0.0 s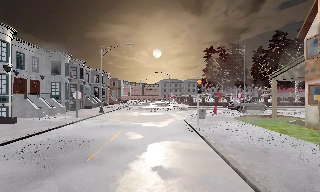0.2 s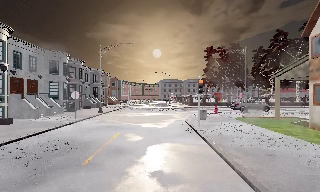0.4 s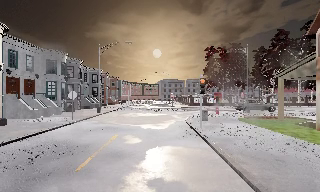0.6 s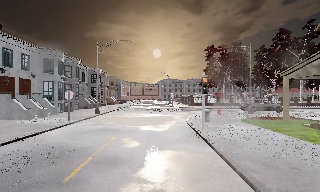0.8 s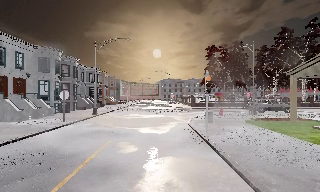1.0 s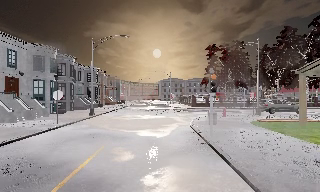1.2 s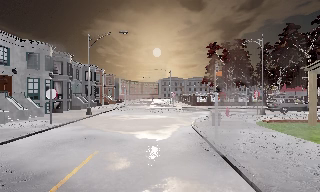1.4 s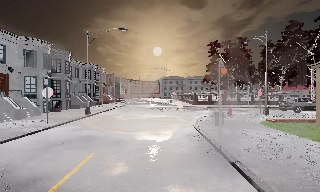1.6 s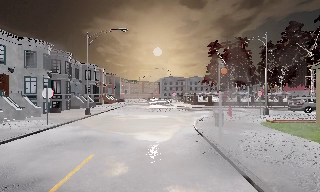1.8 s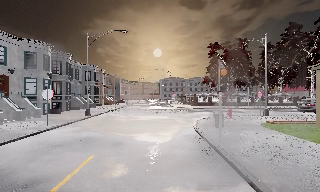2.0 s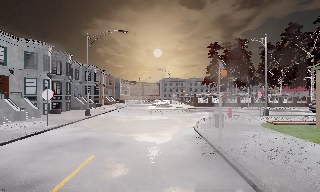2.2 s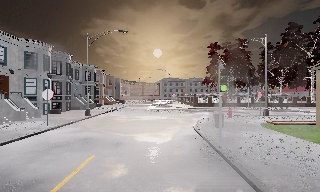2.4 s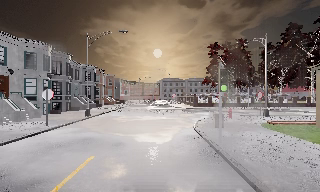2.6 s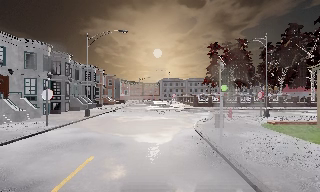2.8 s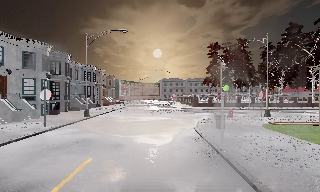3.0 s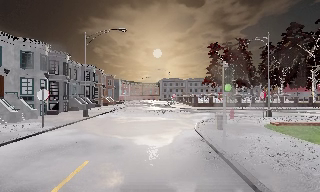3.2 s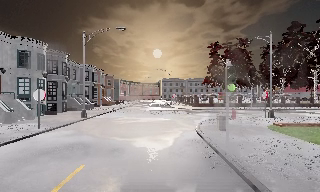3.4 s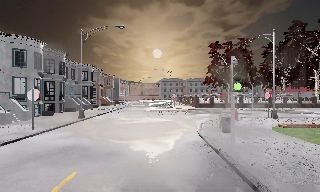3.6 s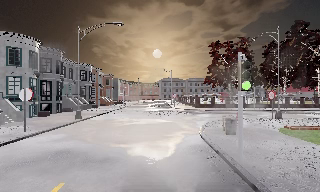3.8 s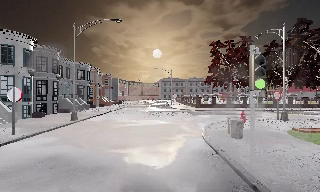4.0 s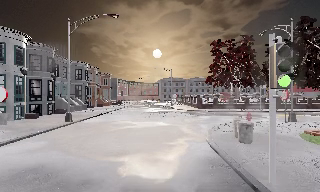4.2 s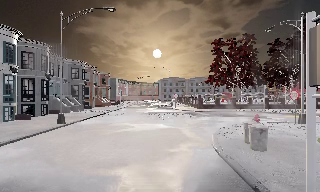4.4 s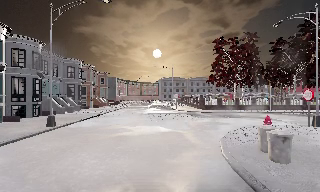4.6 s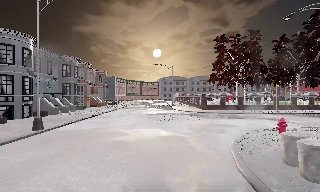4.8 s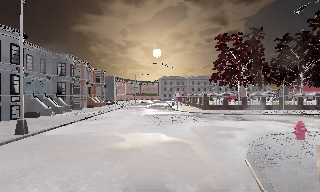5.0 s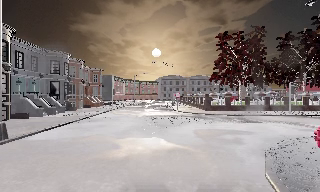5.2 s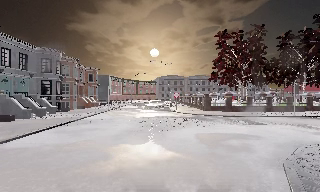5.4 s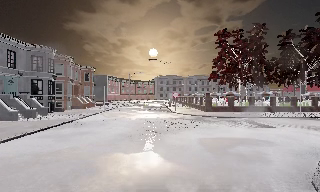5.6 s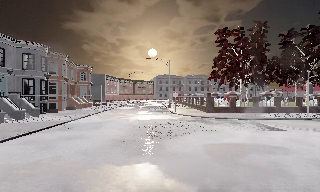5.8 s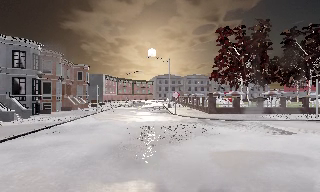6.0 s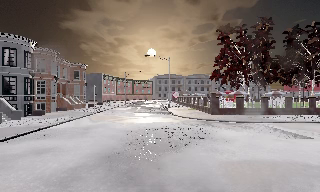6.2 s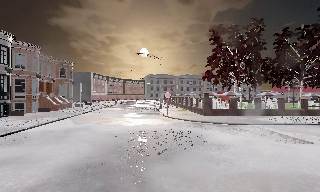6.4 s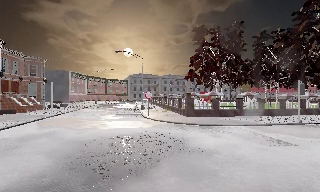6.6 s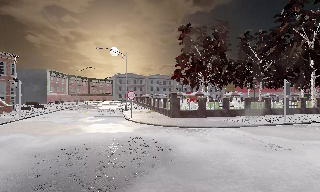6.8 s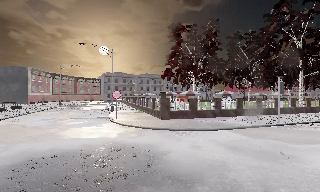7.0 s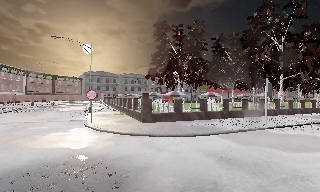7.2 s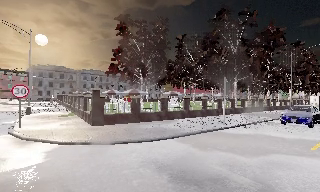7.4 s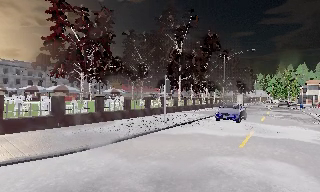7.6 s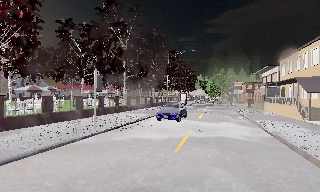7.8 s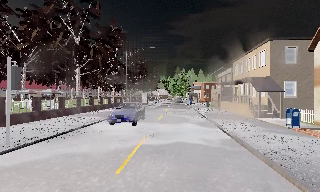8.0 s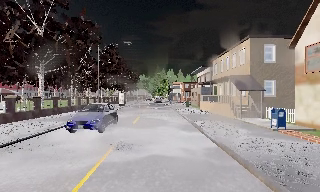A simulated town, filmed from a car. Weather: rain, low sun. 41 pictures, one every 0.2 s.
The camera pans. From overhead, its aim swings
clockwise.
The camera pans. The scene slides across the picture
to the left.
0.0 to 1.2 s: The camera travels forward, about 3 m, so what stands in front looms larger. It gains speed.
1.2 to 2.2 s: The camera shifts only a little, or ends up much as it began.
2.2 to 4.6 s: The camera travels forward, about 6 m, so what stands in front looms larger. It gains speed.
4.6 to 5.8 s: The camera travels forward, about 6 m, so what stands in front looms larger.
5.8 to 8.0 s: The camera pans to its right, which is clockwise from overhead, by about 90 degrees. It travels forward, about 13 m. It gains speed.
The film runs forward here.
